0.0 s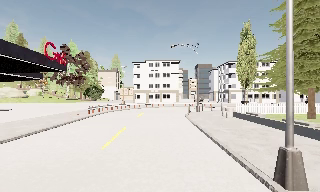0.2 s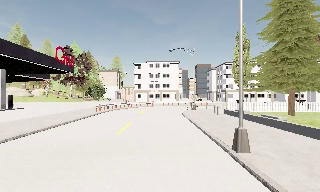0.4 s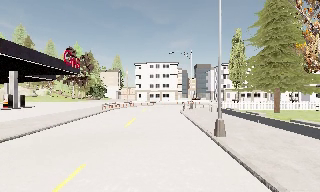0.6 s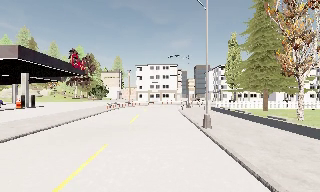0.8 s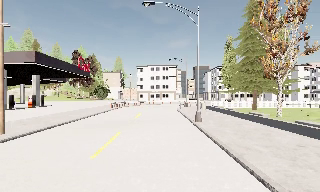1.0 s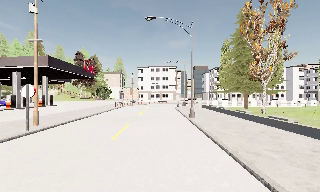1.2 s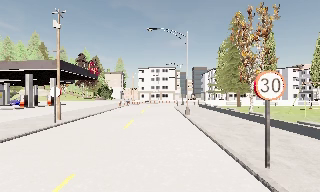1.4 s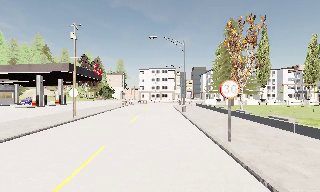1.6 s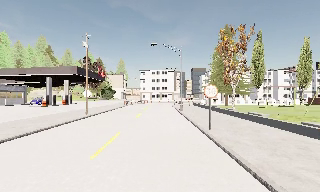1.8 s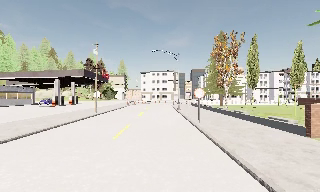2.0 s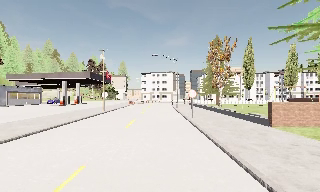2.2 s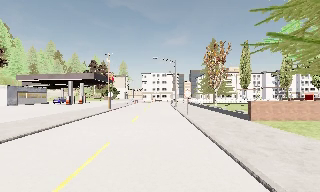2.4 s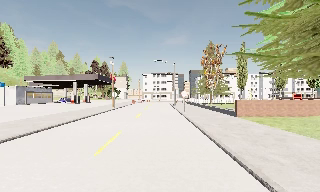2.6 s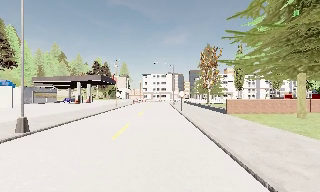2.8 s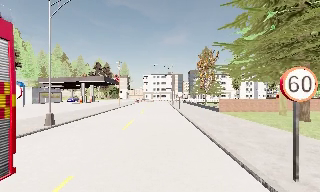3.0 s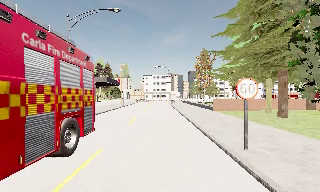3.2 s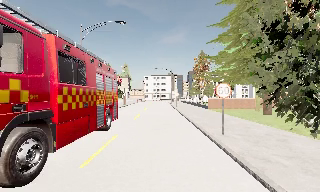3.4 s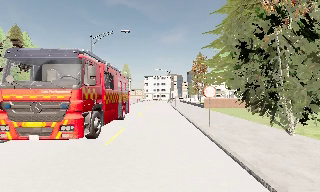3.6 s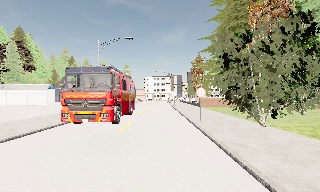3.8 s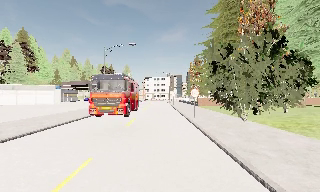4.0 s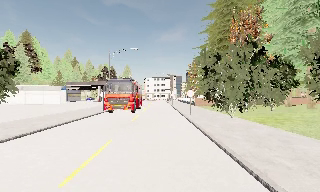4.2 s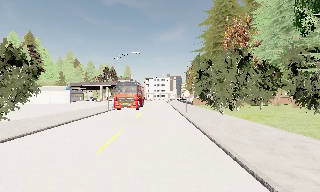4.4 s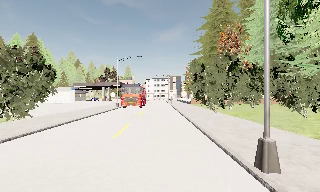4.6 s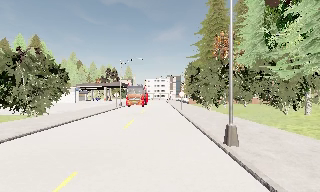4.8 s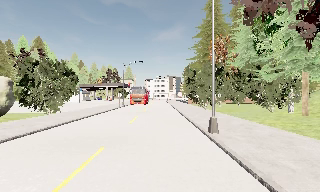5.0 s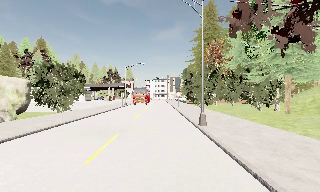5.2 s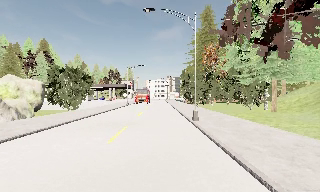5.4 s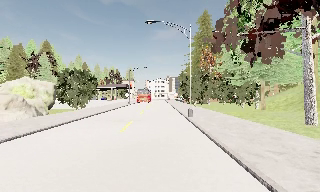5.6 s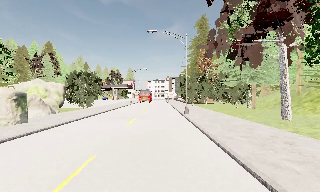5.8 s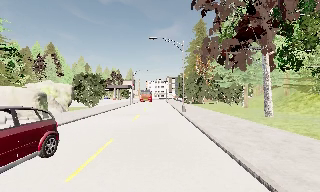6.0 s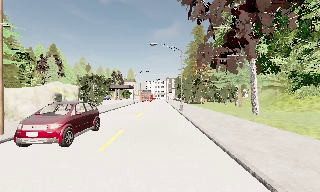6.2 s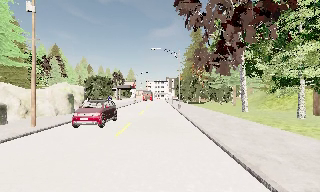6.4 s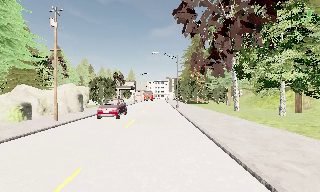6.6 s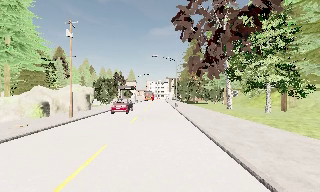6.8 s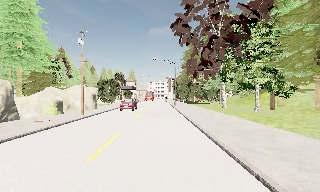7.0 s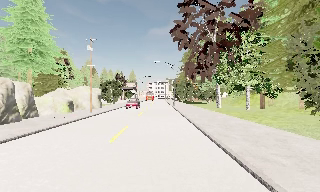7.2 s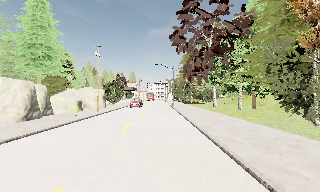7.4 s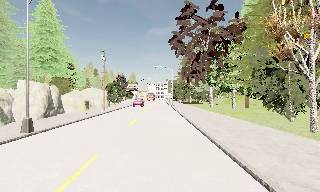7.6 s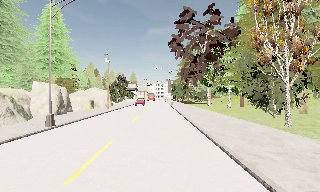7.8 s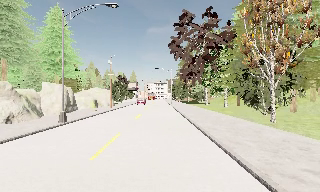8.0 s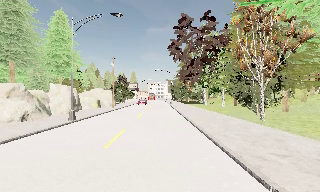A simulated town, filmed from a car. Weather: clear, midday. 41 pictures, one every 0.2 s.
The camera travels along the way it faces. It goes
backward.
0.0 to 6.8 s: The camera travels backward, about 65 m, so what stands in front gets smaller.
6.8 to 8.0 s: The camera travels backward, about 9 m, so what stands in front gets smaller. It loses speed.
The film runs backward here.
